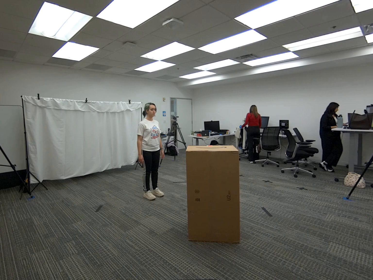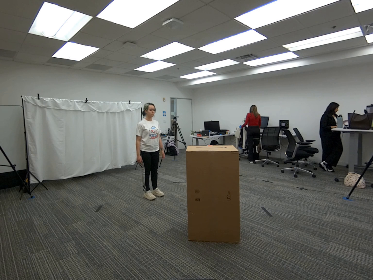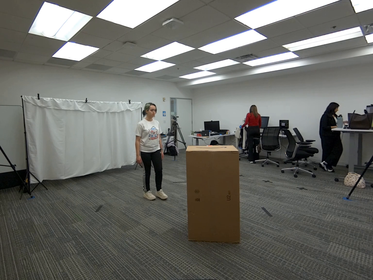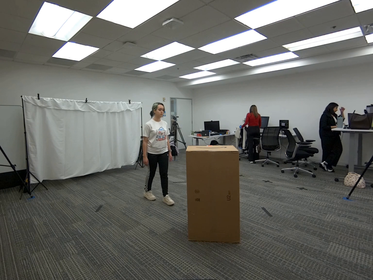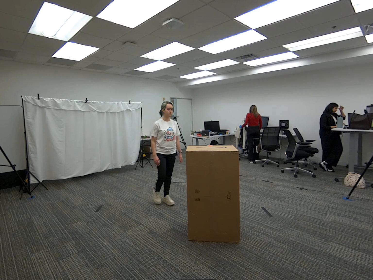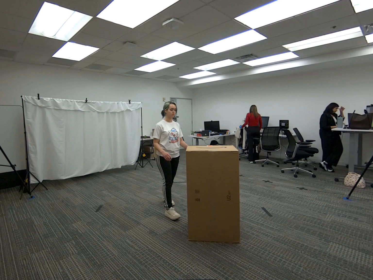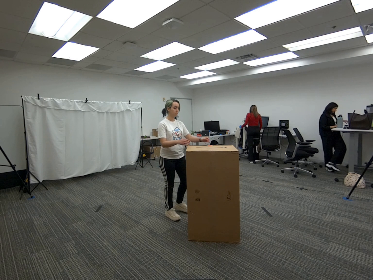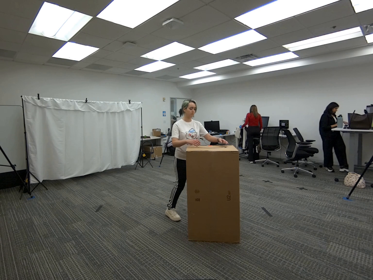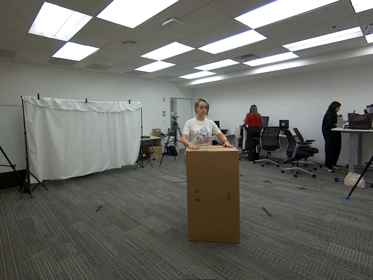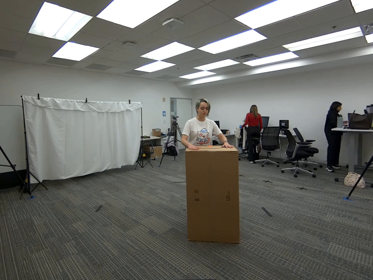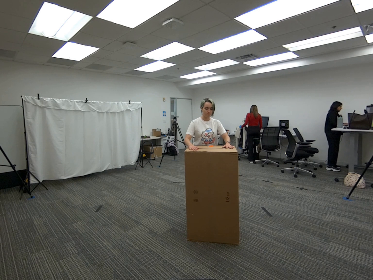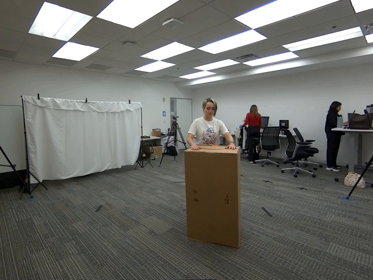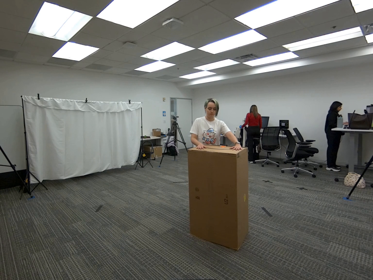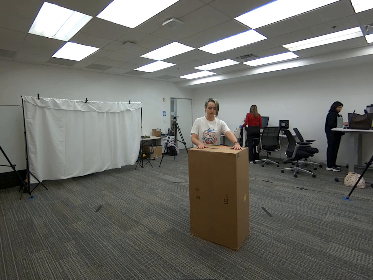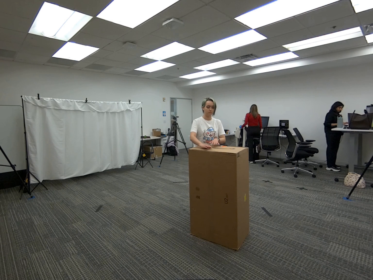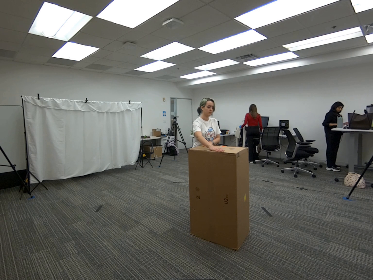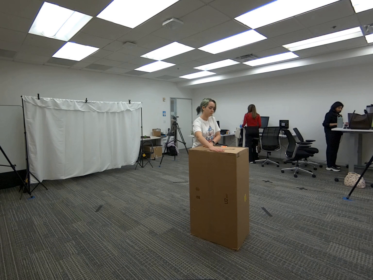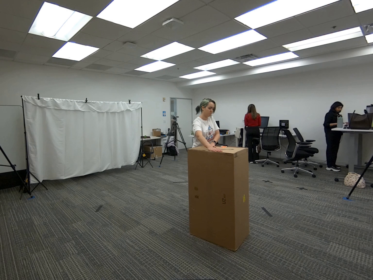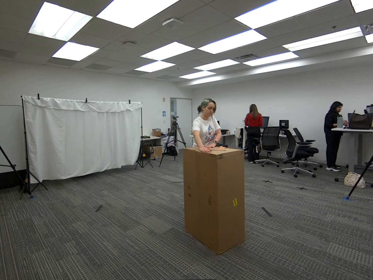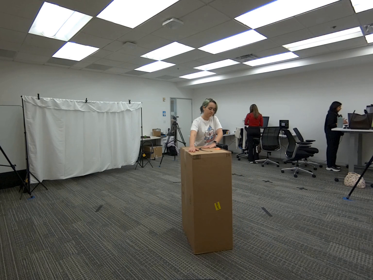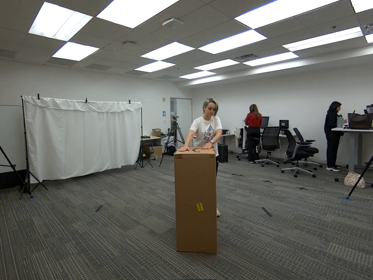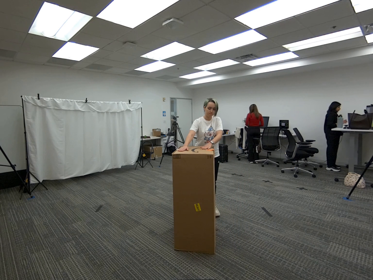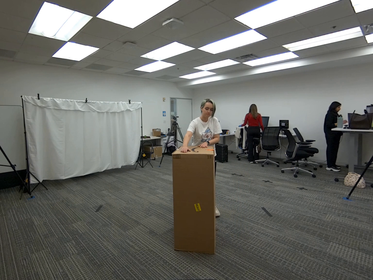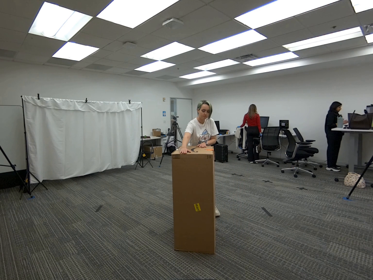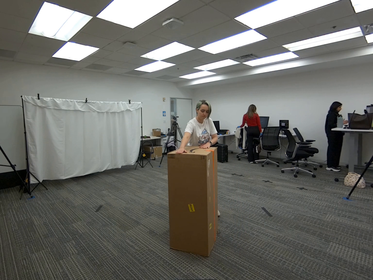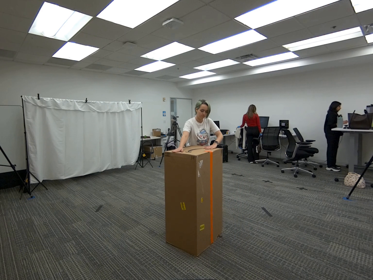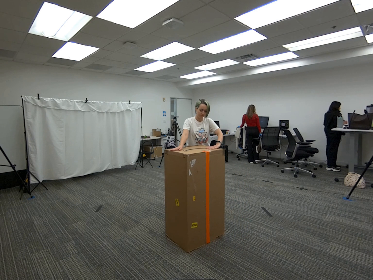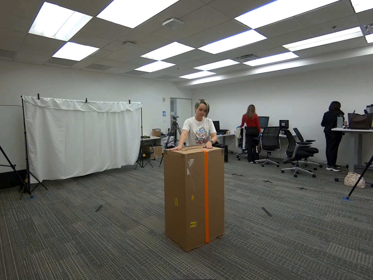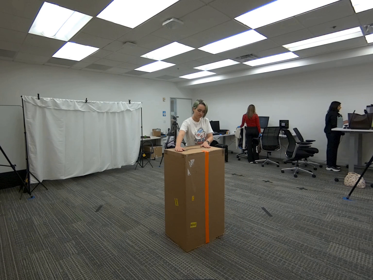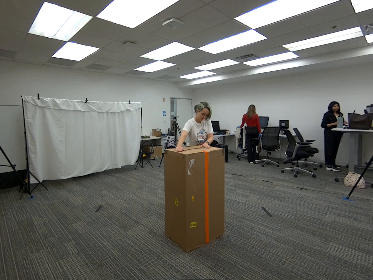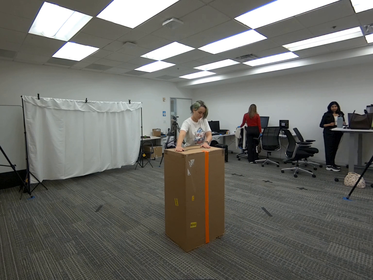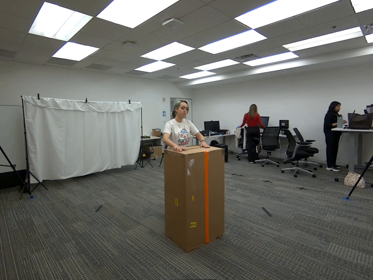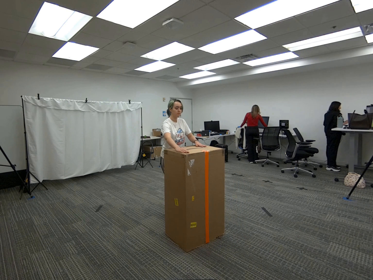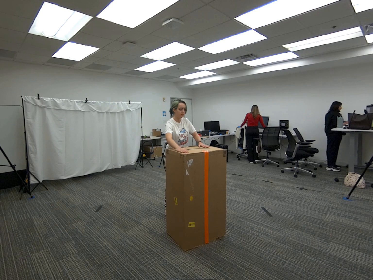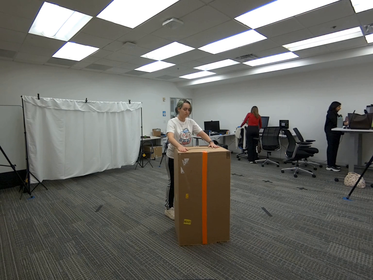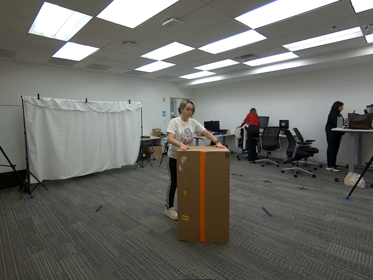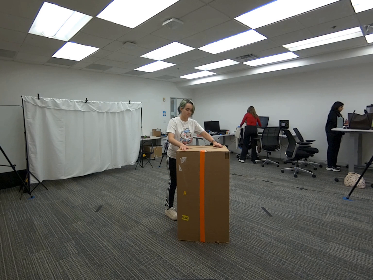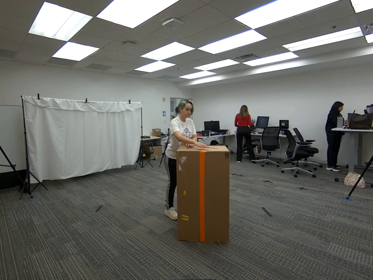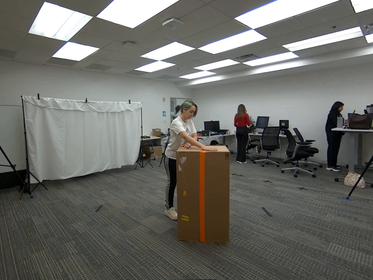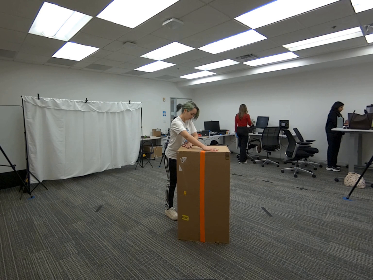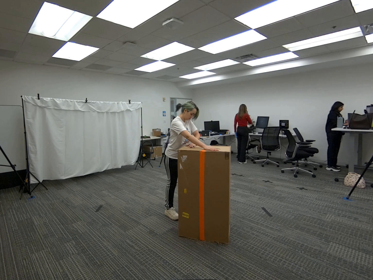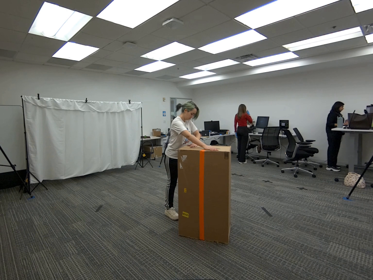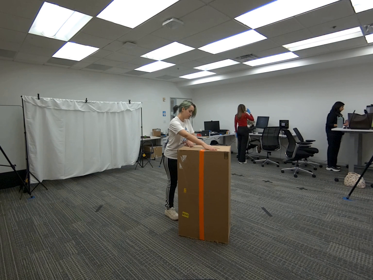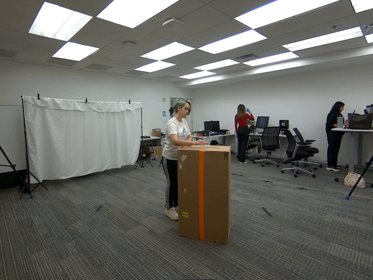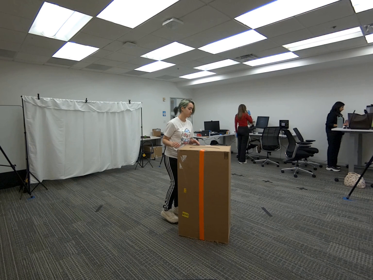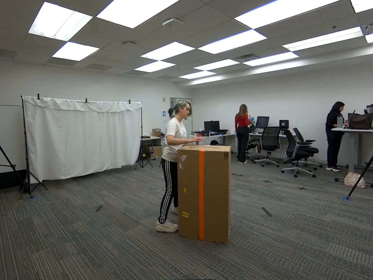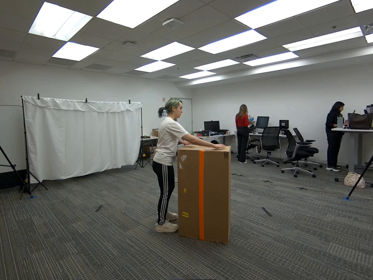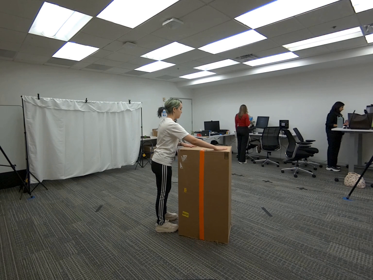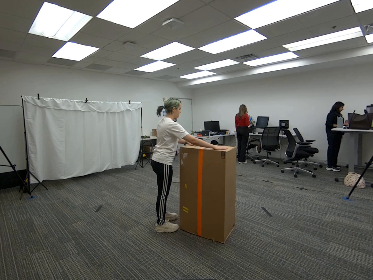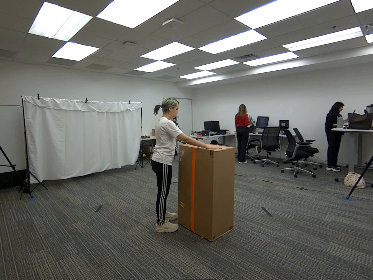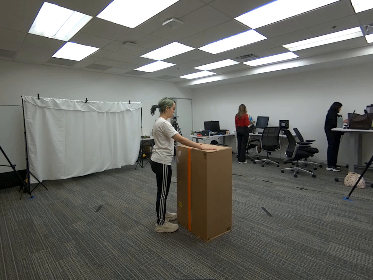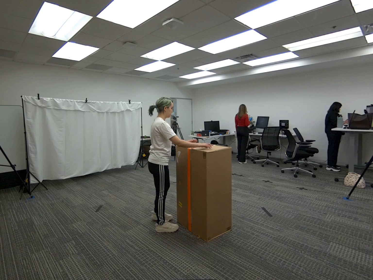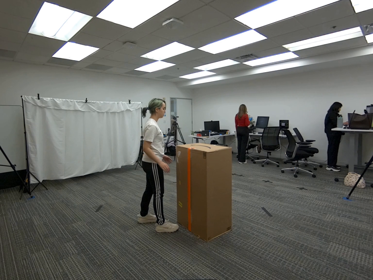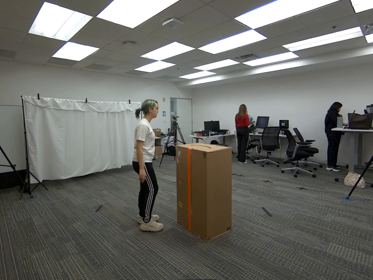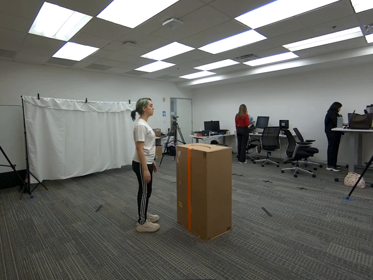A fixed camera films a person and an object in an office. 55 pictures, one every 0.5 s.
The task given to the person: Walk to the giant cardboard box and place both hands on it. Keeping the box on the ground, rotate it in place without lifting it. Continue rotating the box until you are finished.
